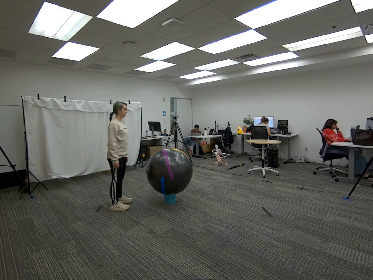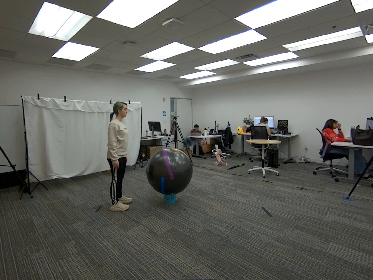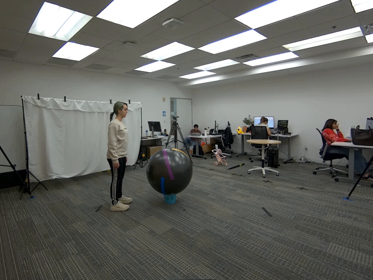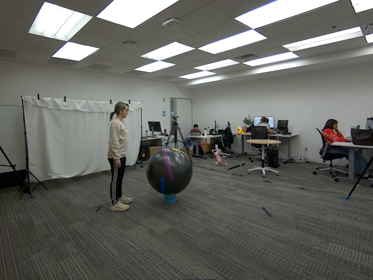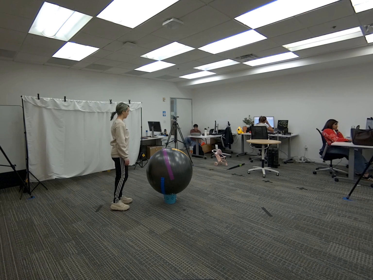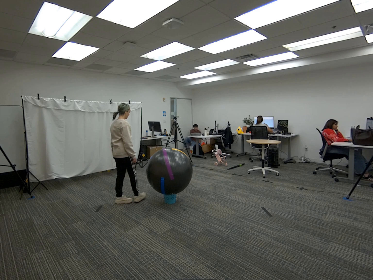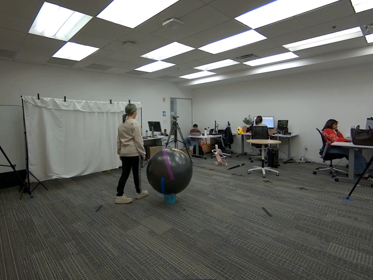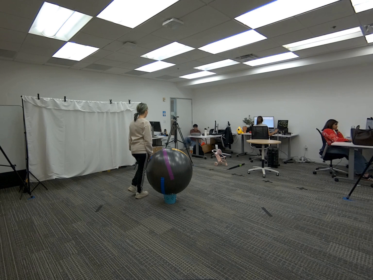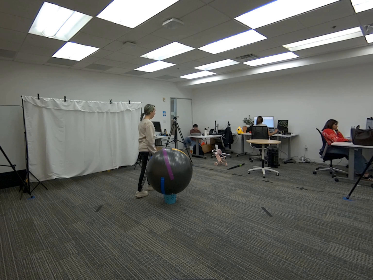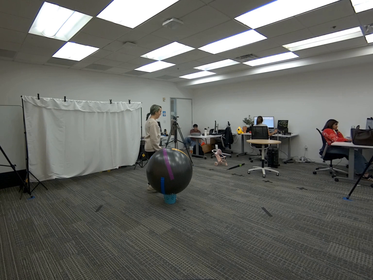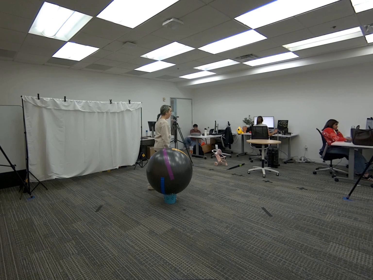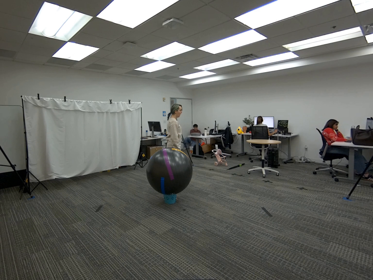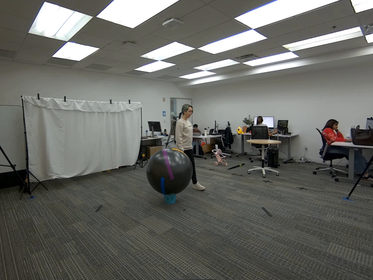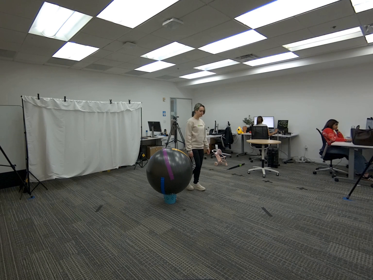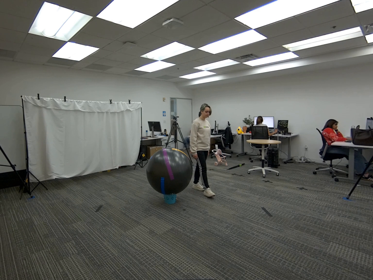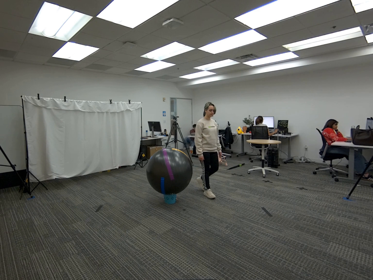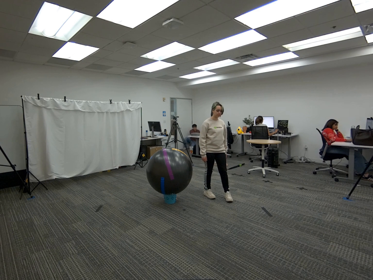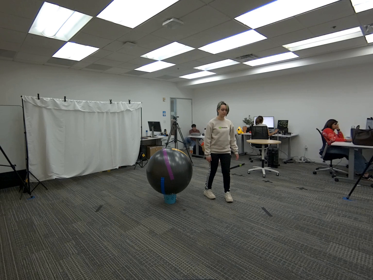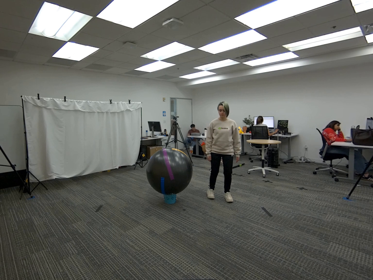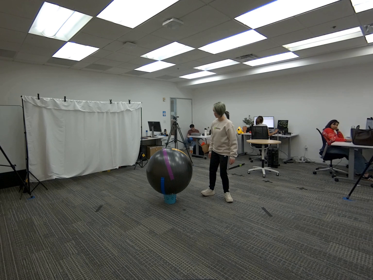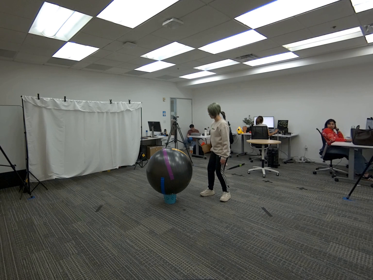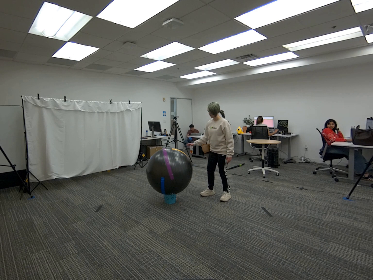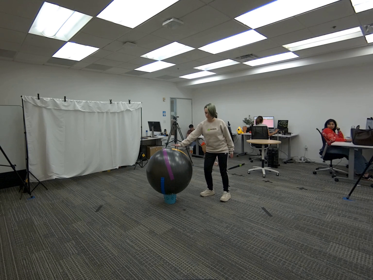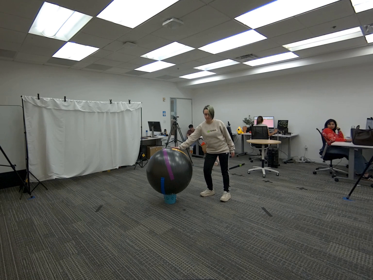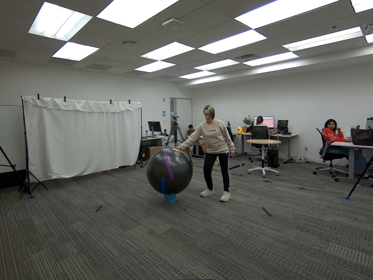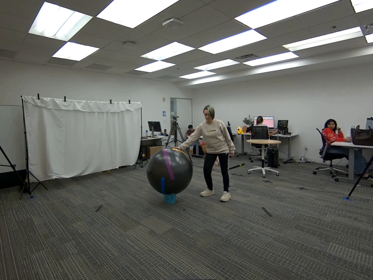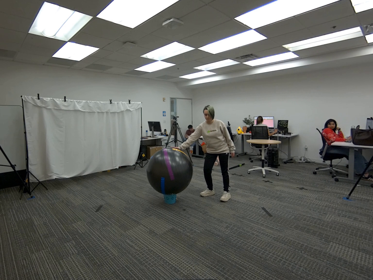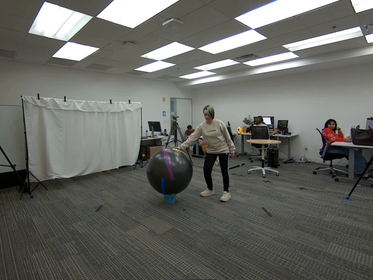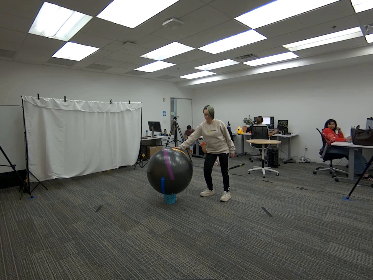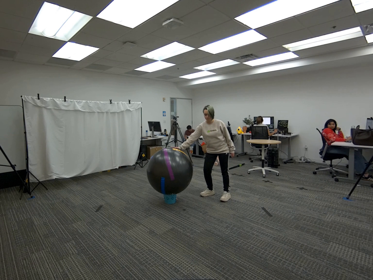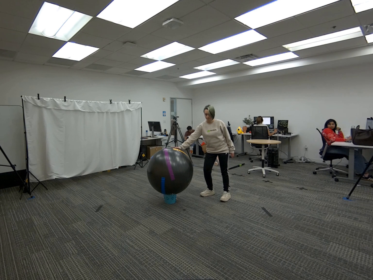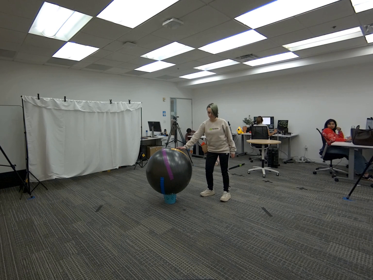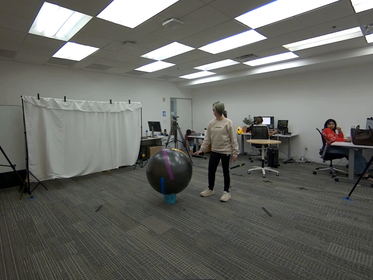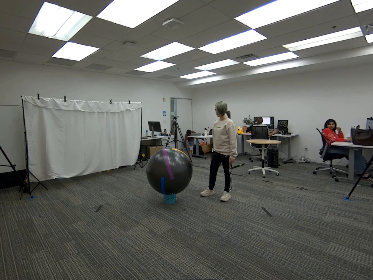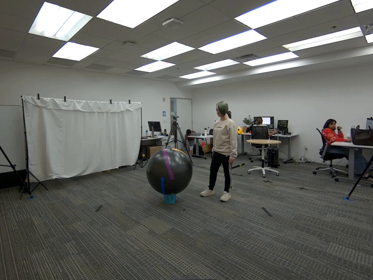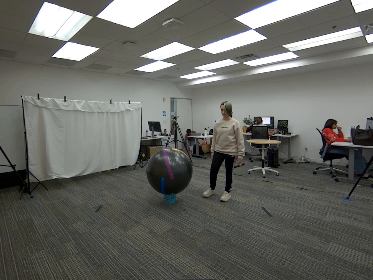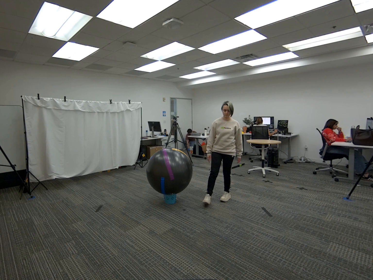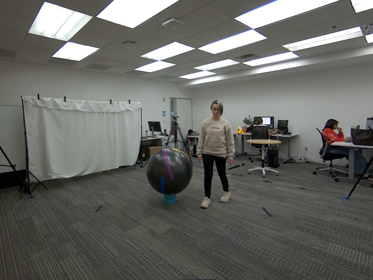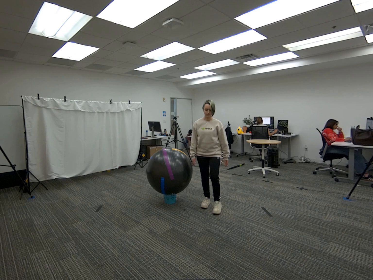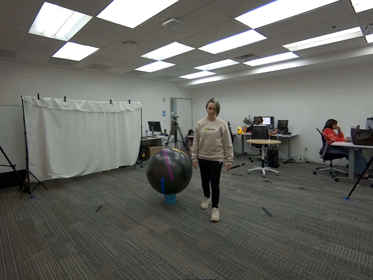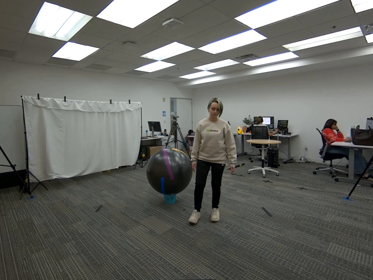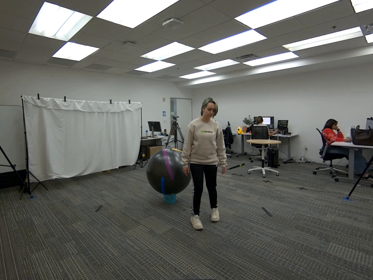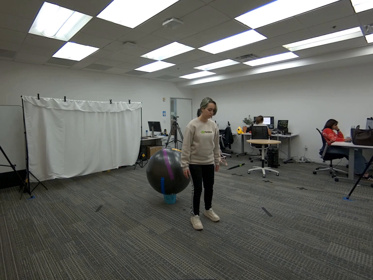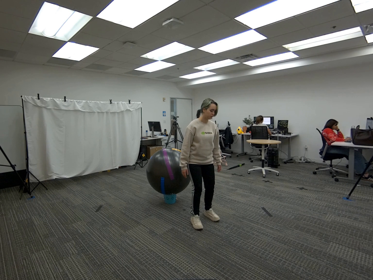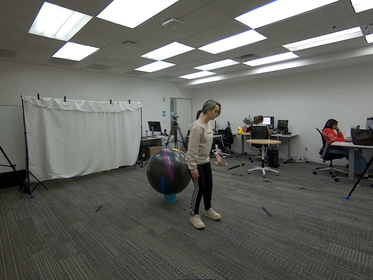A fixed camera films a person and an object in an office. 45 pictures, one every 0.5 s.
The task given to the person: Walk over to the yoga ball in the center of the bounding area and touch the yoga ball with your right hand.
